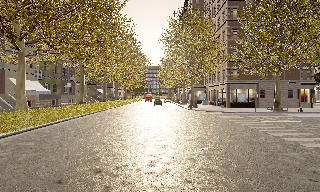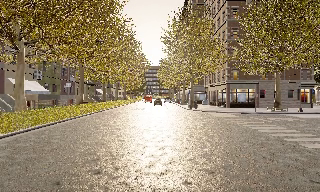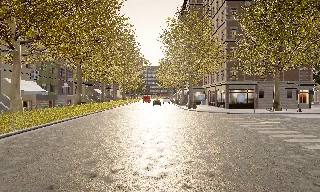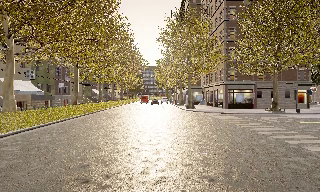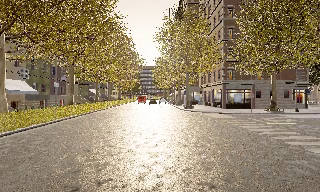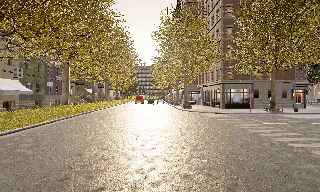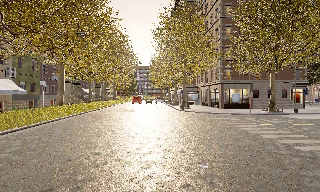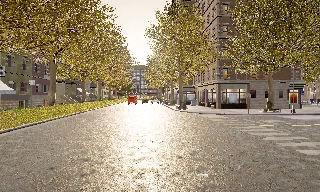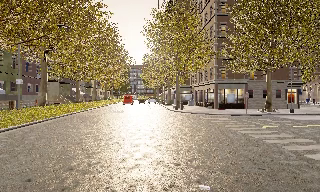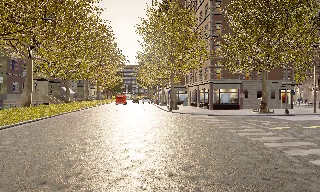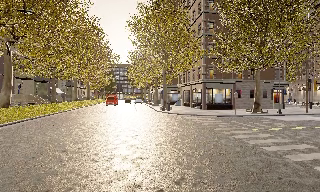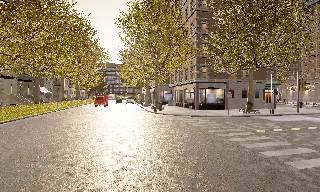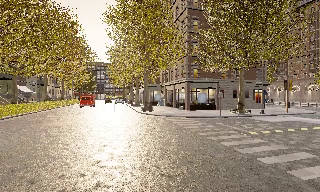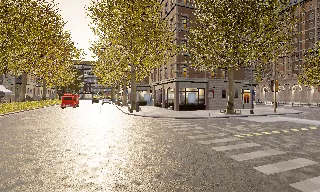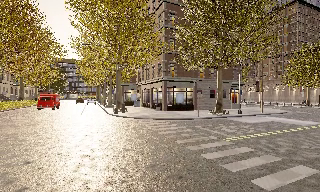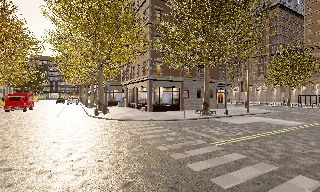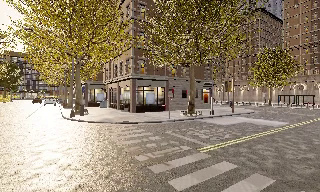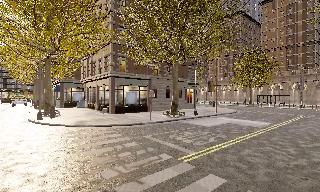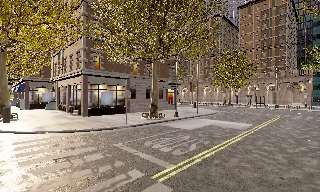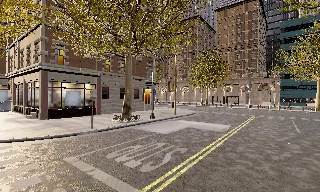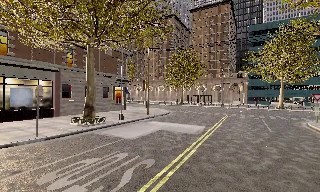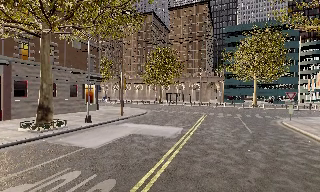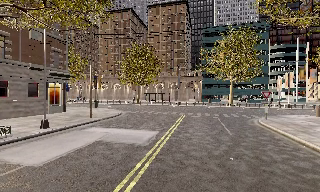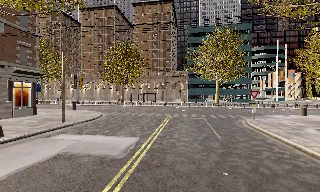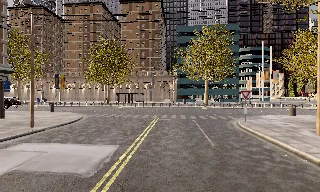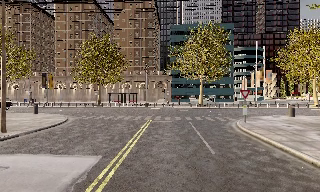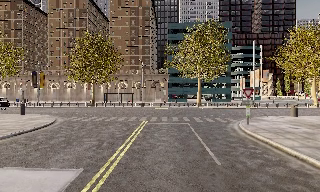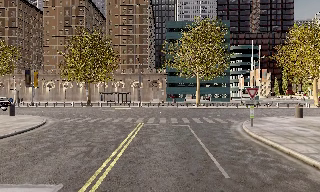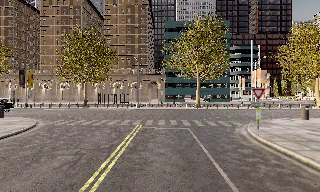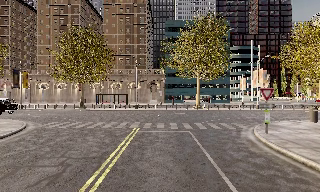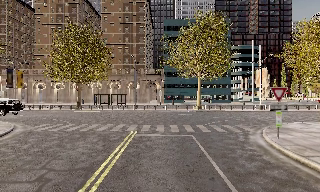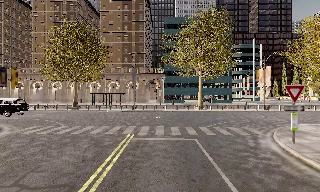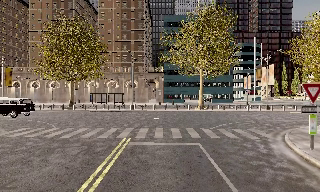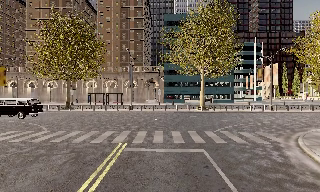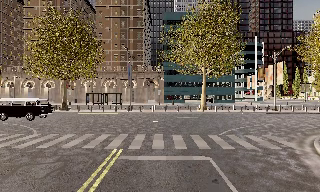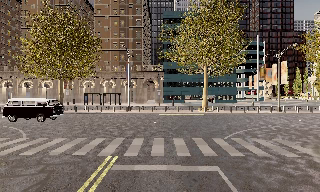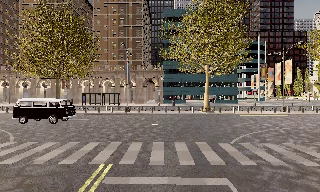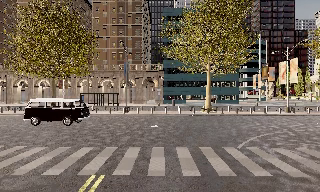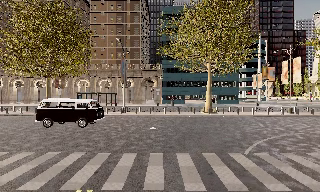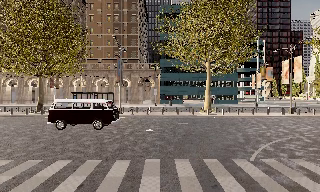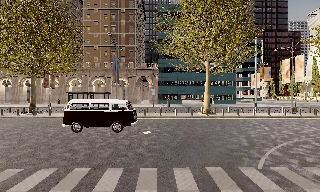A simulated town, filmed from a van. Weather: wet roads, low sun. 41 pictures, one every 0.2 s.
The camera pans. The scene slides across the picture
to the left.
The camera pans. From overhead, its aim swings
clockwise.
0.0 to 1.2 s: The camera travels forward, about 2 m, so what stands in front looms larger. It gains speed.
1.2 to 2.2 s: The camera travels forward, about 3.5 m, so what stands in front looms larger.
2.2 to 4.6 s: The scene slides to the left, as the camera pans about 65 degrees to its right. It travels forward, about 14 m.
4.6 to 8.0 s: The camera pans to its right, which is clockwise from overhead, by about 10 degrees. It travels forward, about 15 m, so what stands in front looms larger.
The film runs forward here.
